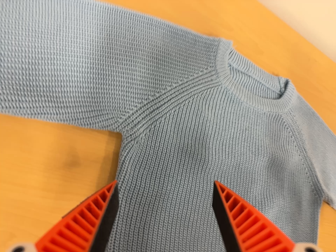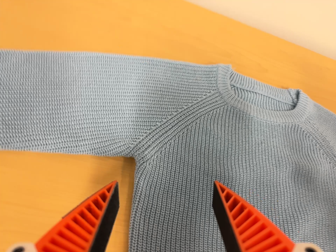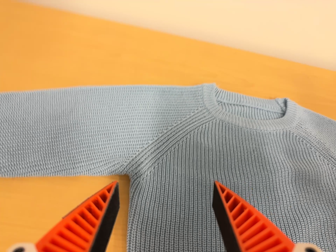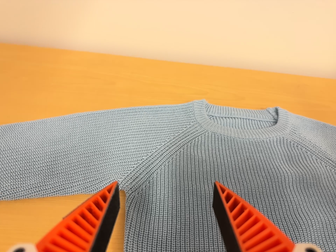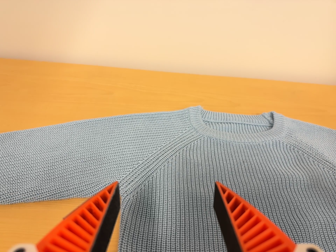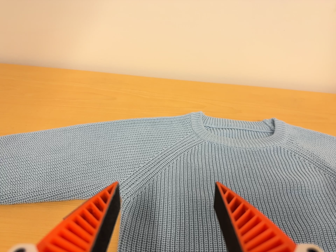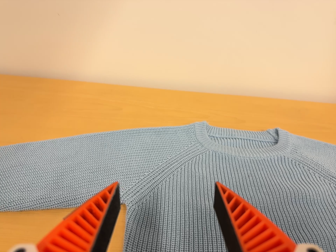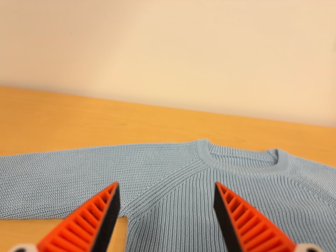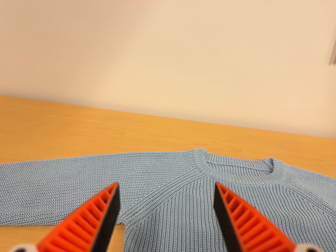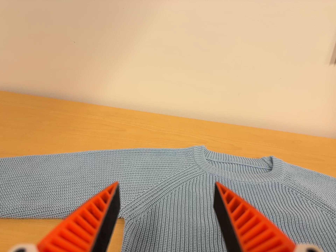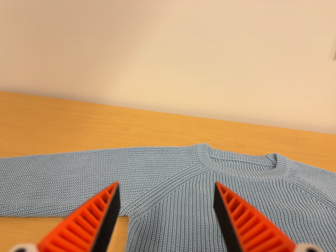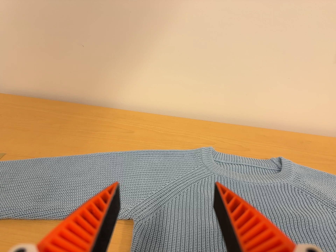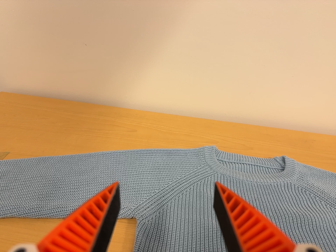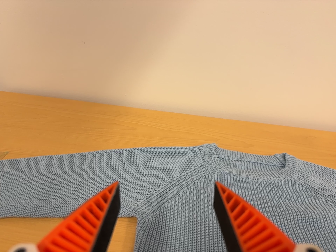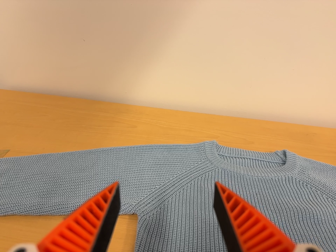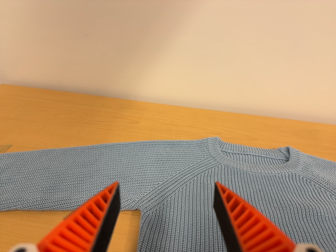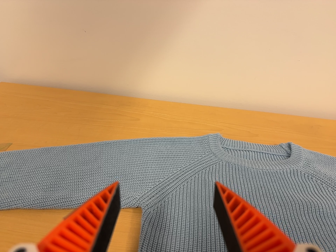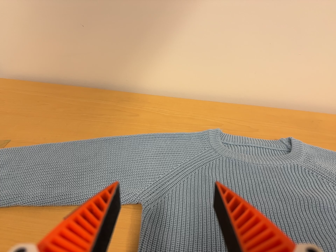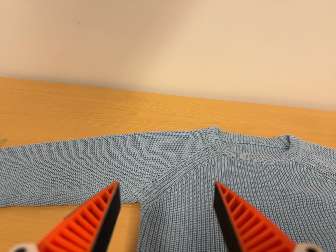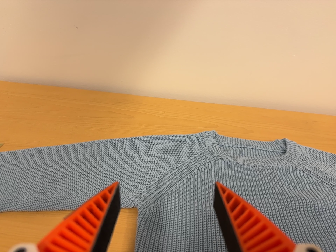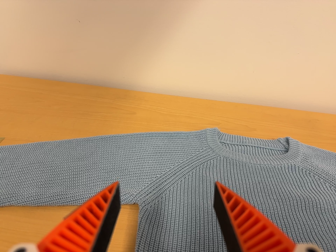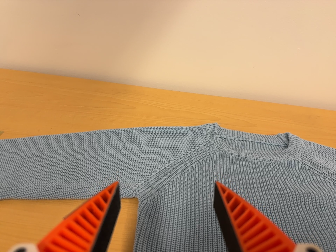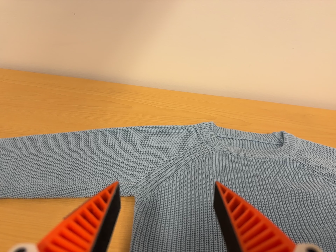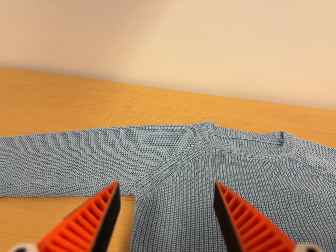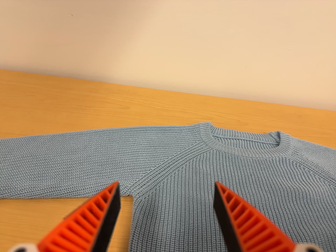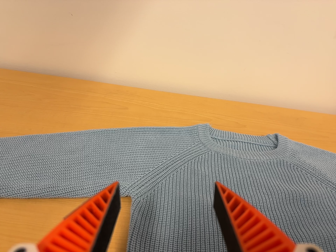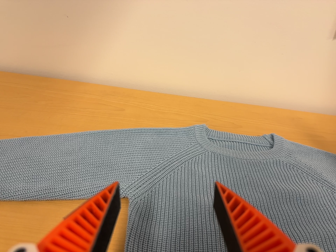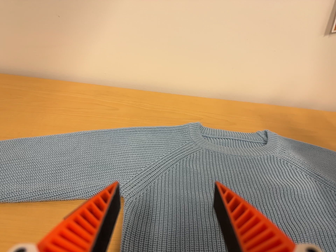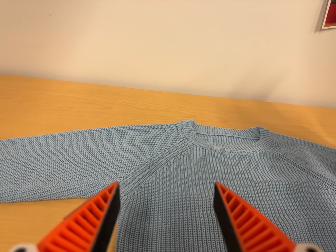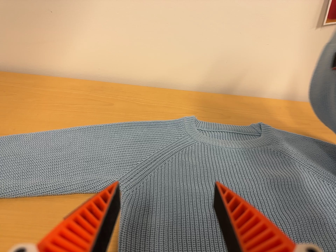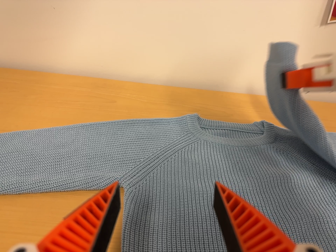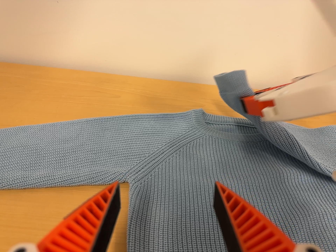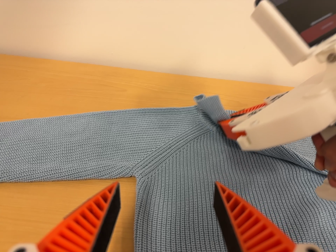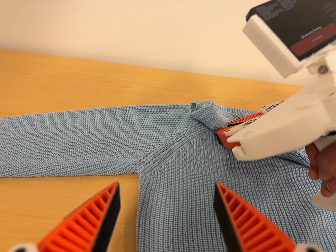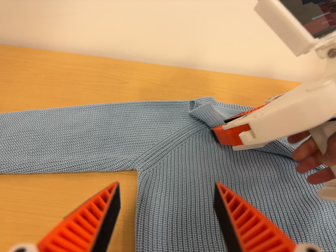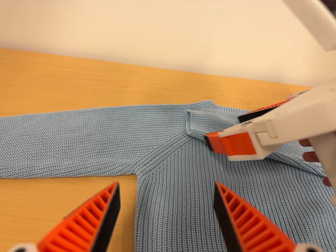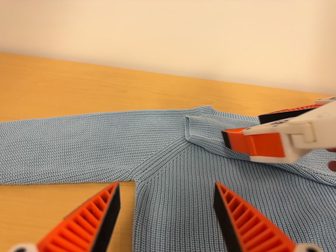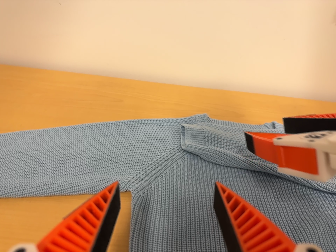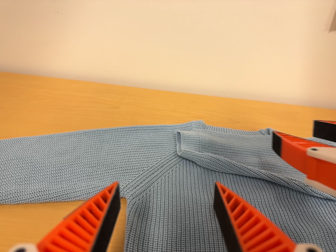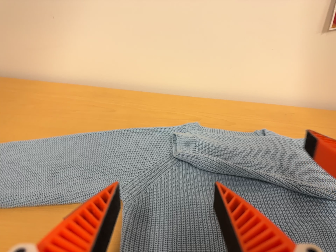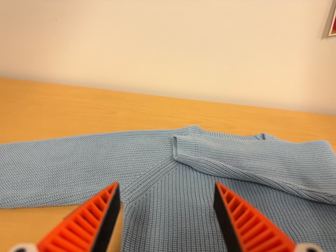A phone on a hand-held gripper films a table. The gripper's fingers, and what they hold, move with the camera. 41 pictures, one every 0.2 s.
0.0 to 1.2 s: The camera pans to its left by about 20 degrees. It travels to its right, toward the bottom of its view and backward, about 20 cm. Its aim tips toward the top of its view by about 35 degrees, and the scene shifts downward. It rolls about its line of sight by about 20 degrees, and the scene rotates counterclockwise.
1.2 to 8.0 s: The camera shifts only a little, or ends up much as it began.
The film runs forward here.
